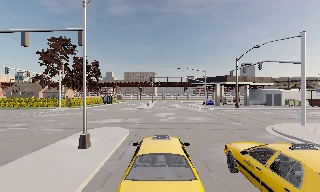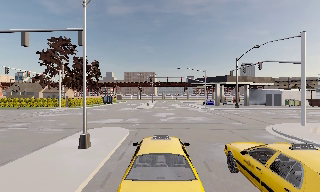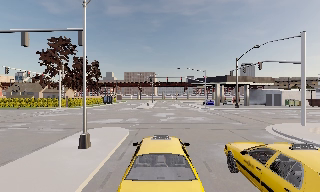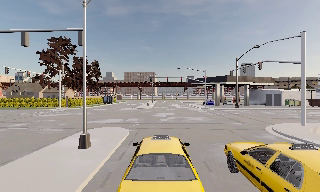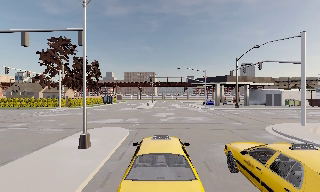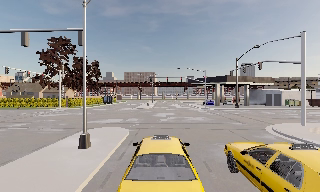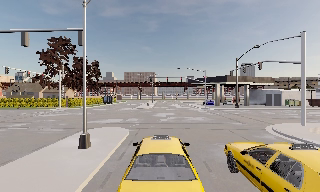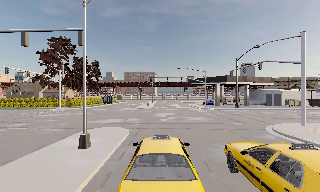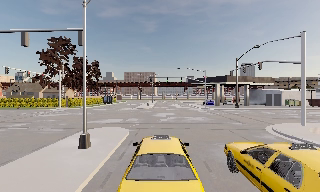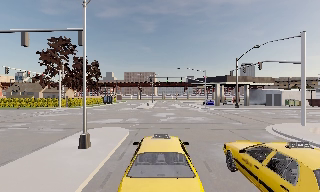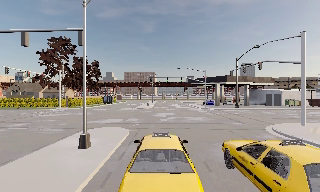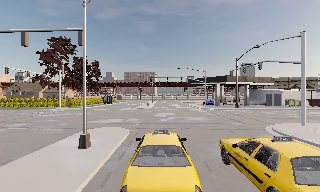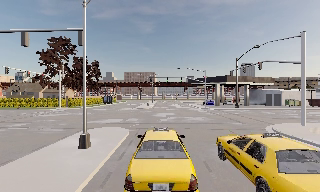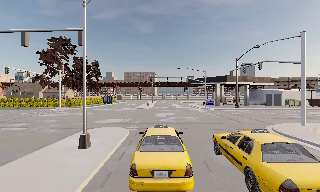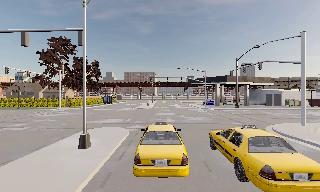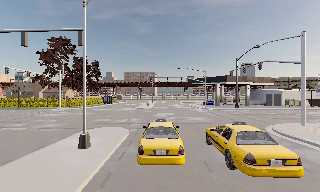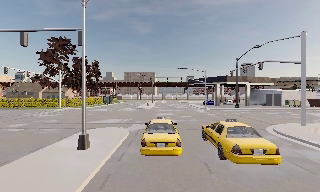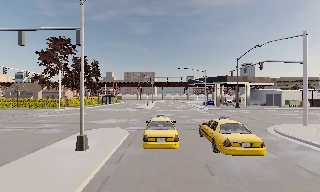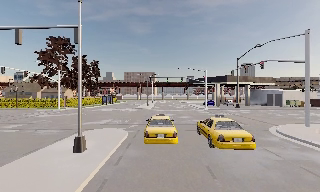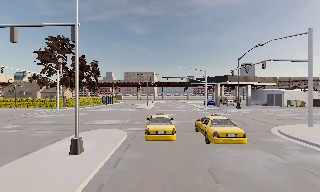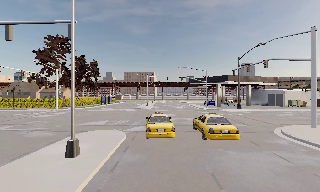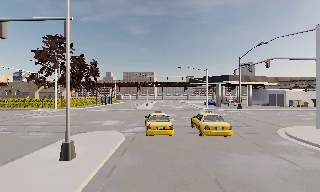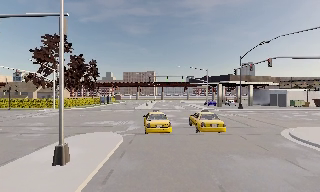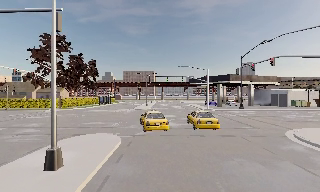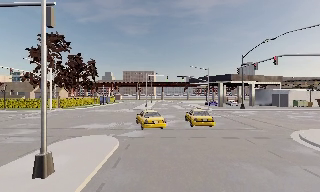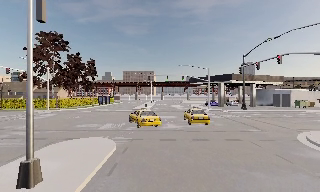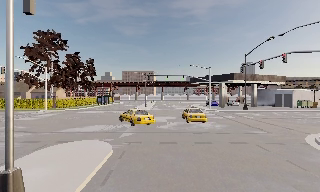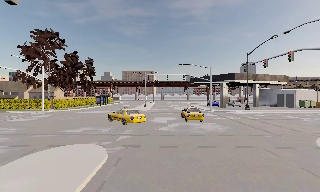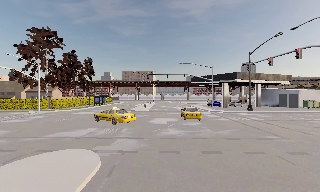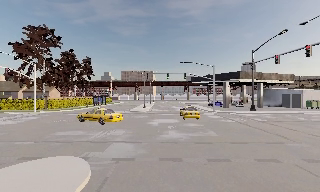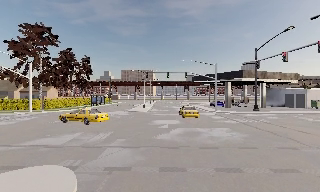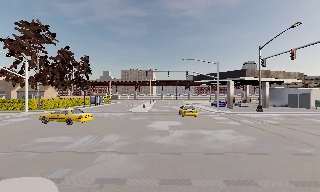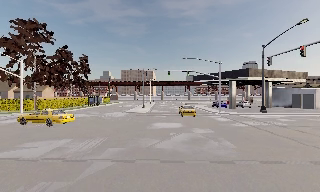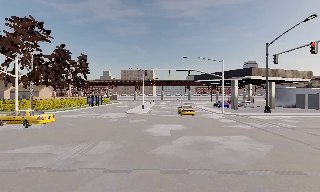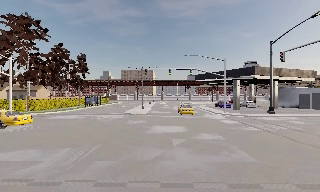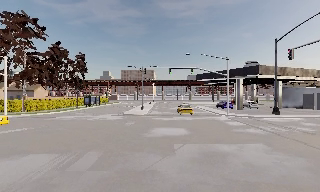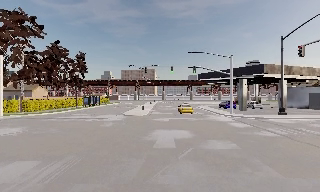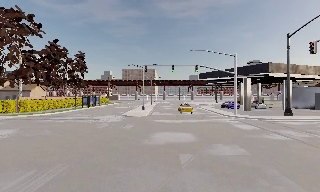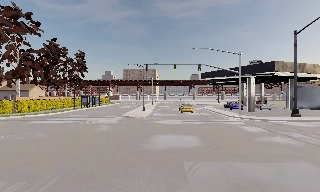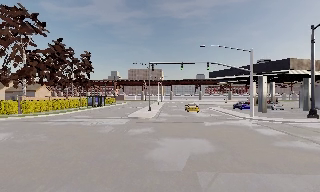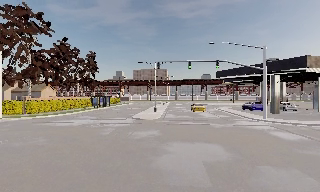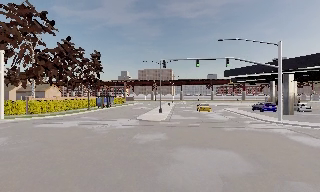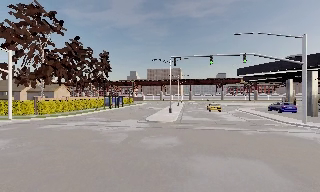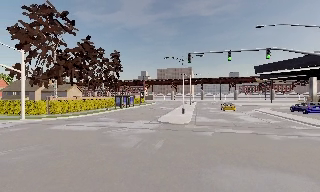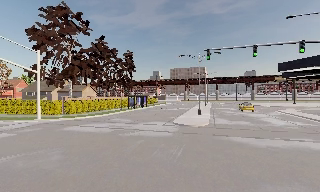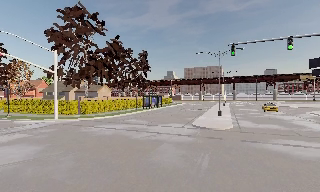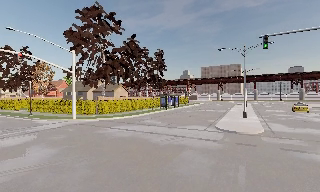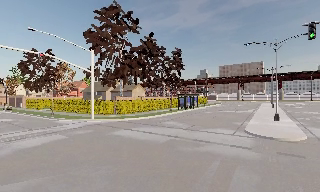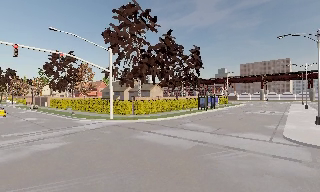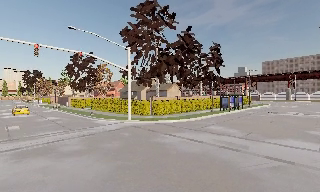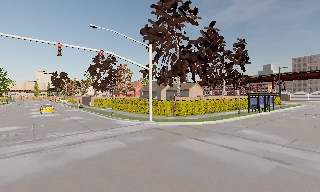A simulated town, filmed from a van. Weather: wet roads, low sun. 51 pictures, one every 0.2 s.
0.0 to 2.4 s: The camera keeps its place and its aim.
2.4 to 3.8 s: The camera travels forward, about 0.5 m, so what stands in front looms larger. It gains speed.
3.8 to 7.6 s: The camera travels forward, about 13 m, so what stands in front looms larger. It gains speed.
7.6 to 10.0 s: The scene slides to the right, as the camera pans about 50 degrees to its left. It travels forward, about 12 m.
The film runs forward here.
